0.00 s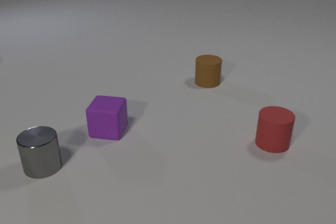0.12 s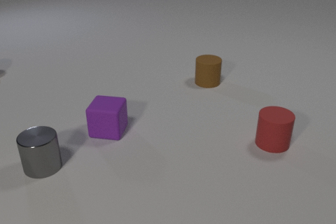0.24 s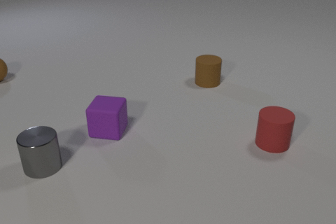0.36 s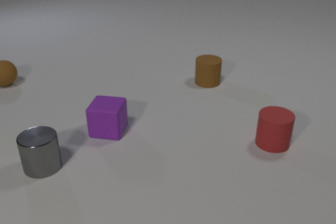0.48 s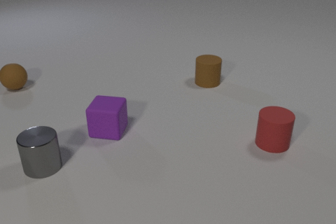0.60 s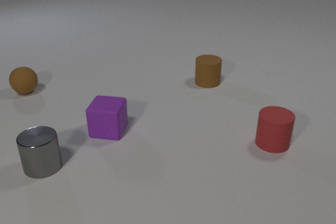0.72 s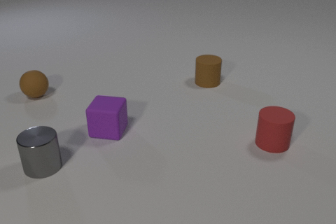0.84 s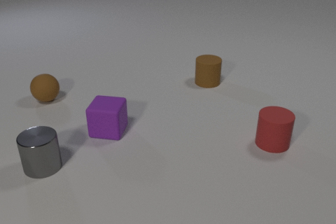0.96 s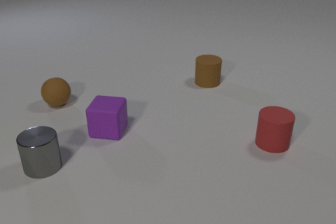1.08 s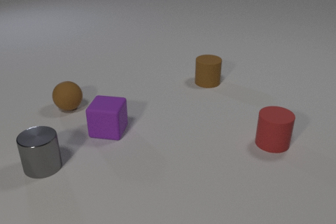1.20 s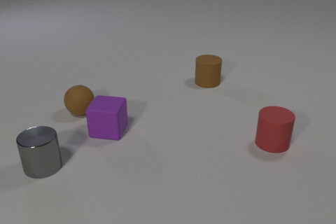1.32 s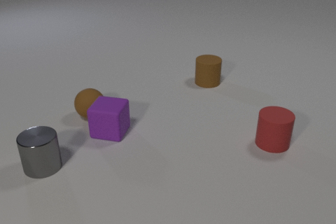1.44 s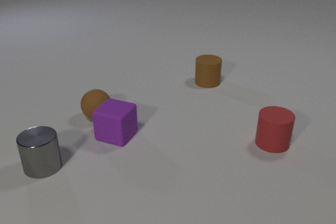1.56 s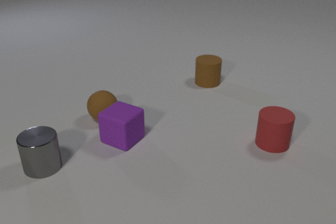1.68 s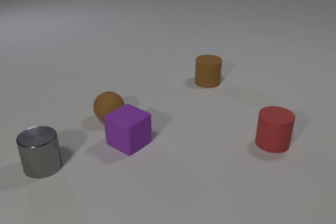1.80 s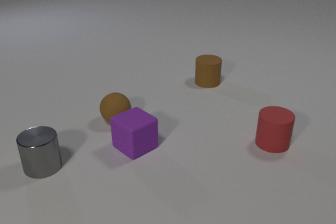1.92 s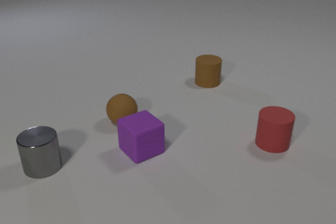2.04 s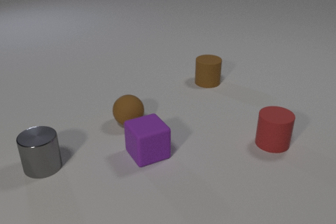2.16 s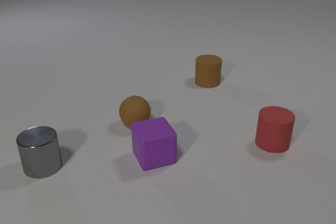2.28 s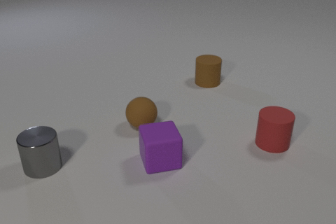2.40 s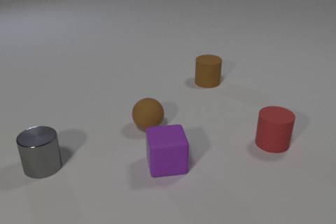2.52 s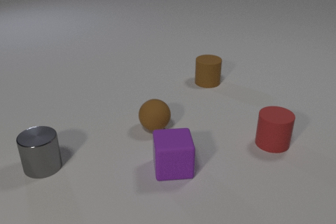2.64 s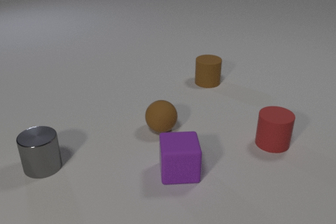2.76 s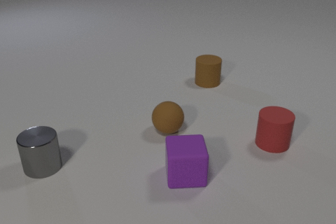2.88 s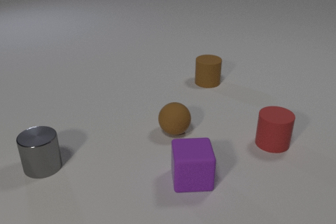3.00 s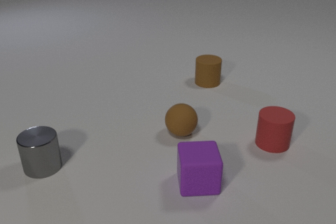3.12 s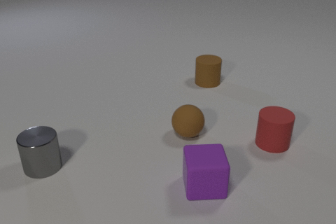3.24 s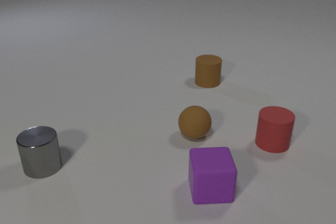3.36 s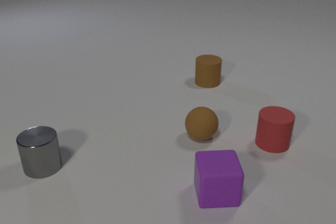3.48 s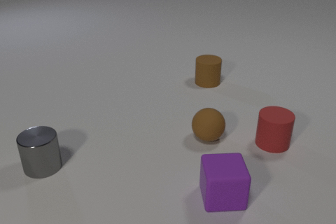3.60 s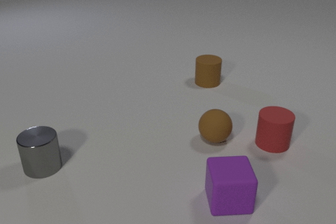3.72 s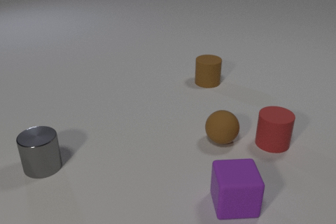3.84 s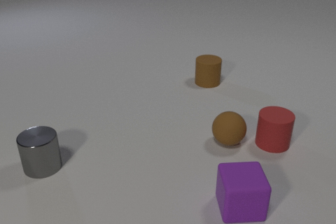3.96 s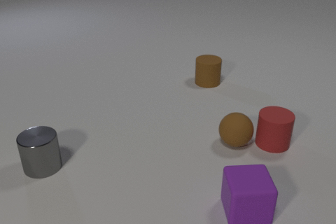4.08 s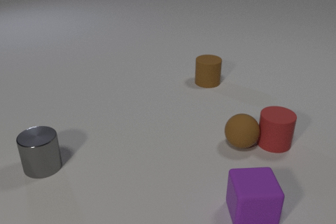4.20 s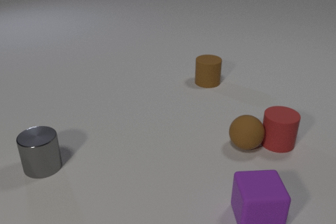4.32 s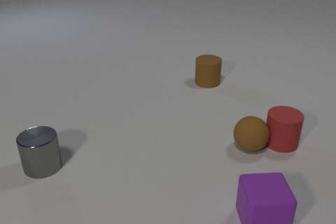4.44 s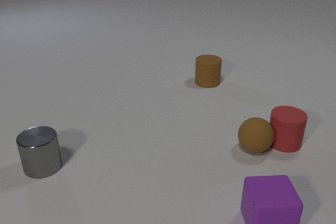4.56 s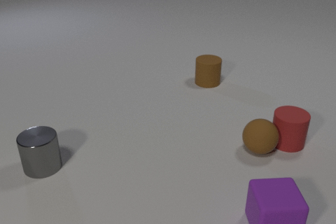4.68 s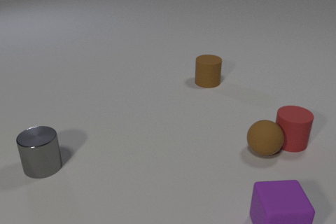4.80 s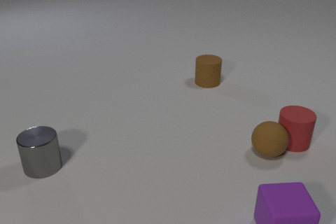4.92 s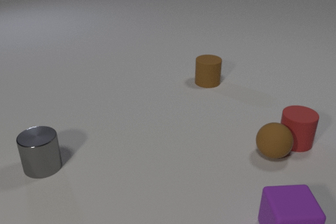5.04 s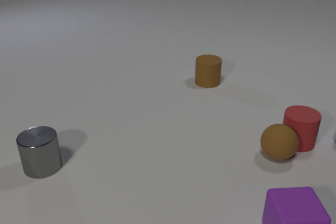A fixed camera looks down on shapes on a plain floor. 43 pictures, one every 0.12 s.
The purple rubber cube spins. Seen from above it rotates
clockwise.
The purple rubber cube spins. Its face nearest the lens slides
to the left.
0.00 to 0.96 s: The brown rubber sphere comes in at the left edge, rolls toward the camera and to the right.
0.96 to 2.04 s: The brown rubber sphere rolls to the right and toward the camera. The purple rubber cube slides toward the camera and to the right, spins so that its near face slides to the left, clockwise seen from above. The brown rubber sphere and the purple rubber cube collide.
2.04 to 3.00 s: The brown rubber sphere rolls to the right. The purple rubber cube slides to the right and toward the camera, spins so that its near face slides to the left, clockwise seen from above.
3.00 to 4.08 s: The brown rubber sphere rolls to the right. The purple rubber cube slides to the right and toward the camera. The brown rubber sphere and the red rubber cylinder collide.
4.08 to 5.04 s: The brown rubber sphere rolls to the right. The purple rubber cube slides to the right and toward the camera. The red rubber cylinder slides to the right and away from the camera.
What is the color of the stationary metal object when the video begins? gray.
How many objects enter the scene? 2.
What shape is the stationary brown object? cylinder.
